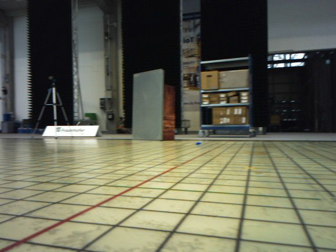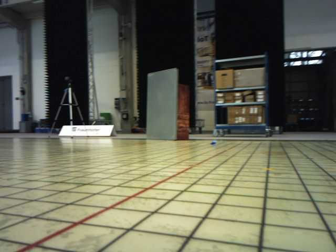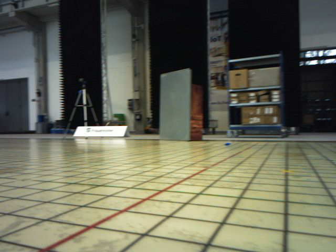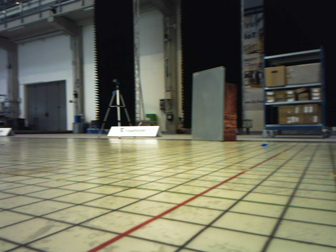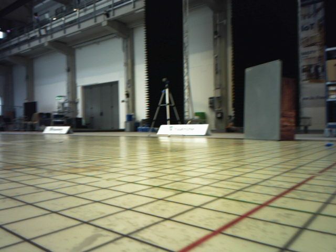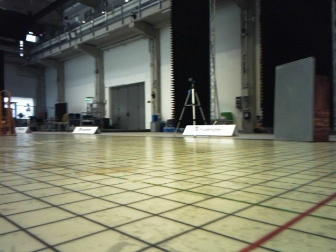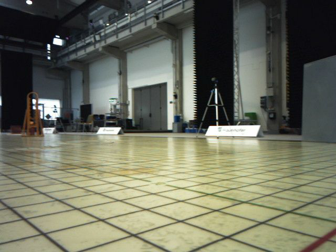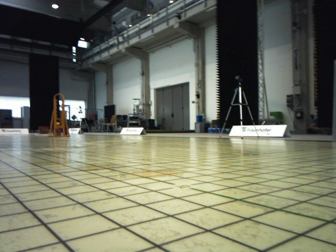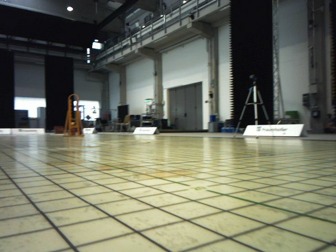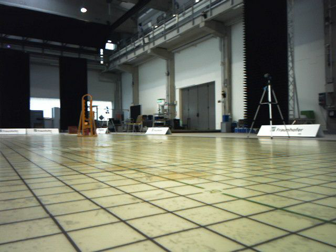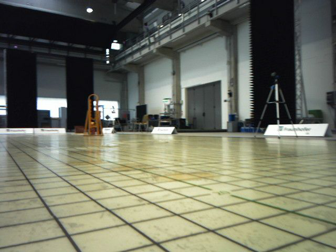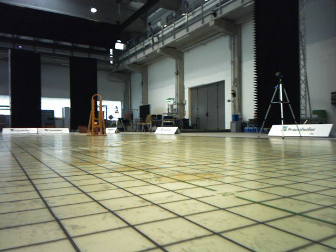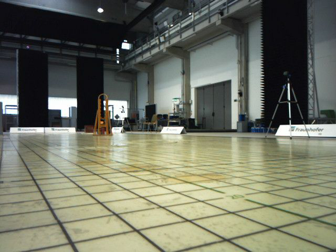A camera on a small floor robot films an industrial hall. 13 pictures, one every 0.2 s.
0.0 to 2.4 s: The camera pans to its left, which is counterclockwise from overhead, by about 40 degrees. It travels forward, about 0.4 m.
The film runs forward here.
